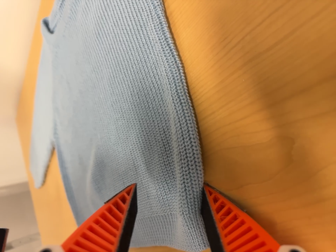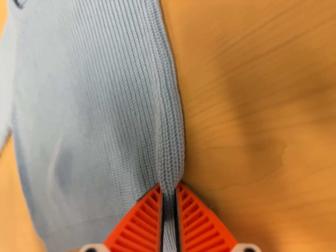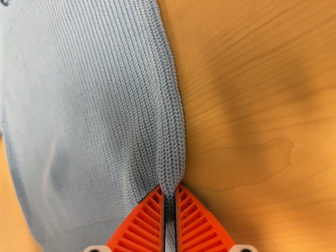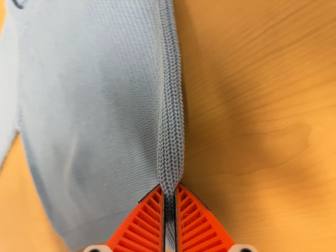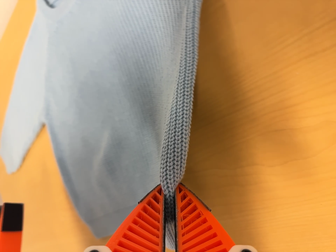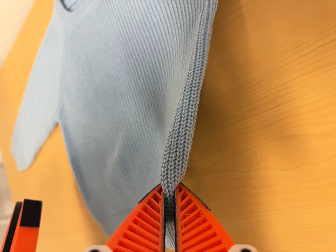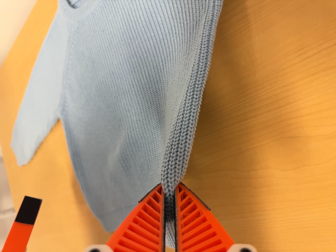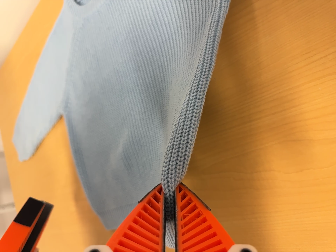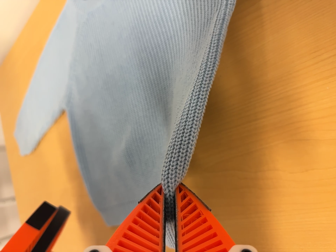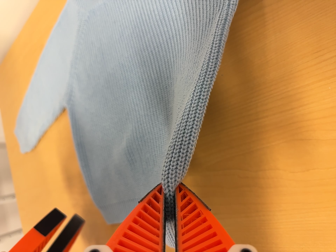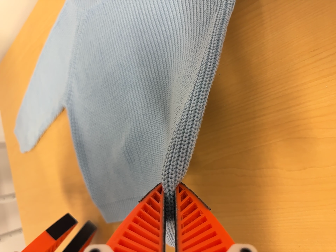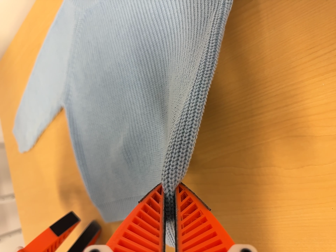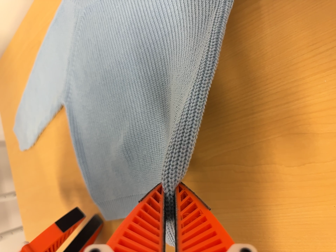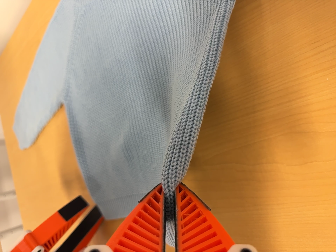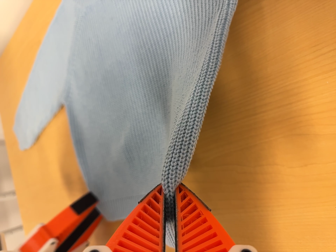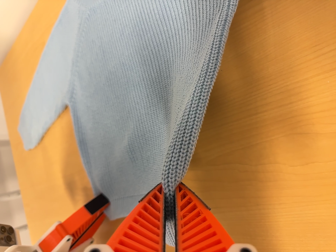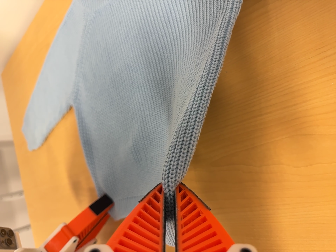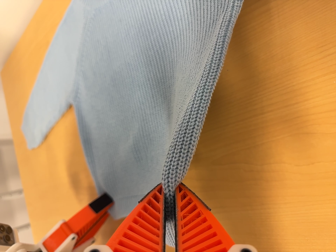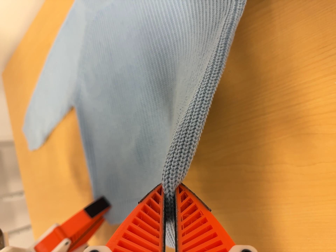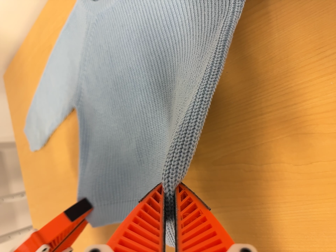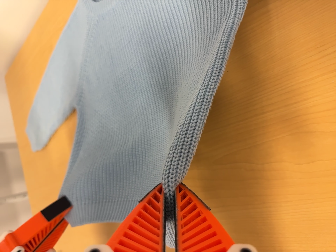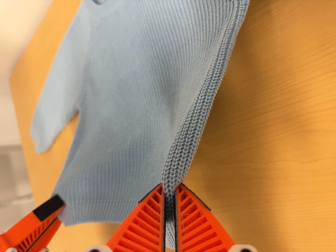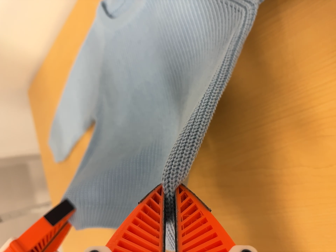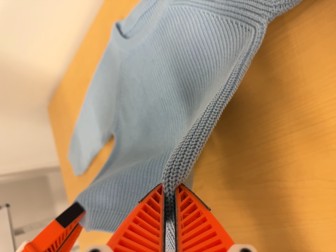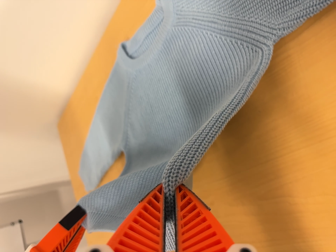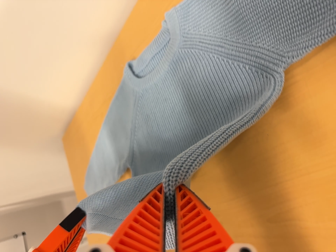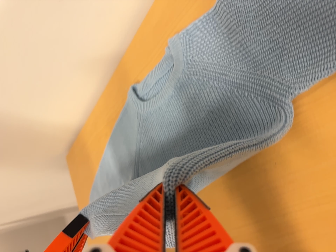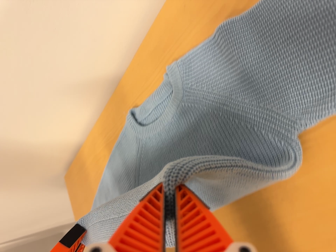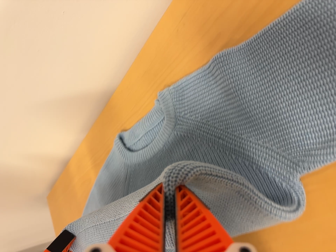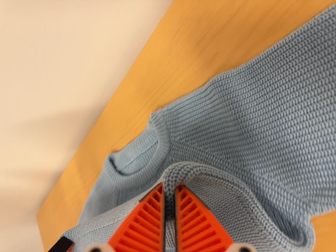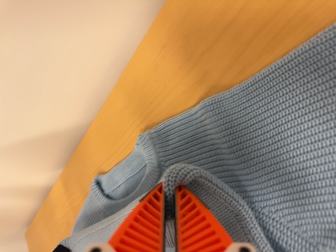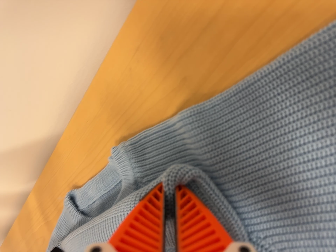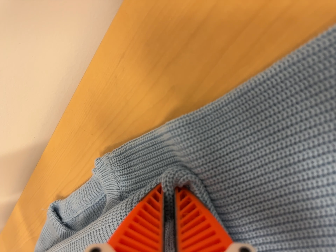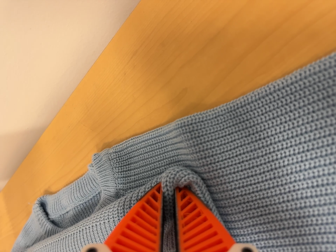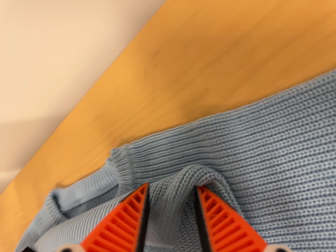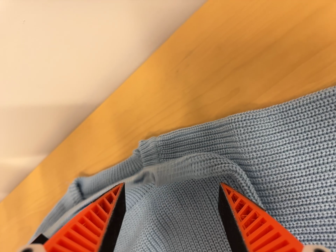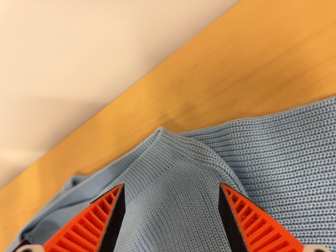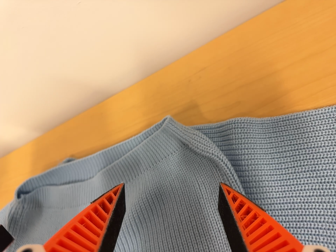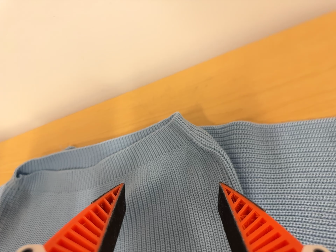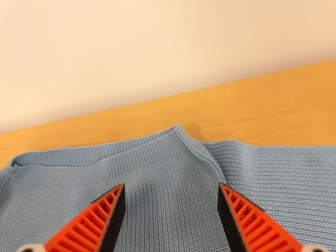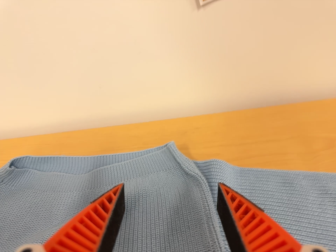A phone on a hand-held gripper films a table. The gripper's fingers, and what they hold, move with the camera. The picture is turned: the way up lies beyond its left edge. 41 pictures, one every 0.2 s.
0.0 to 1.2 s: The camera travels to its left and backward, about 10 cm.
1.2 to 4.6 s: The camera shifts only a little, or ends up much as it began.
4.6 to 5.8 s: The camera travels toward the top of its view and forward, about 18 cm, so close, fixed things drift downward. Its aim tips toward the top of its view by about 10 degrees, and the scene shifts downward.
5.8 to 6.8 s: The camera travels forward, about 7 cm, so what stands in front looms larger.
6.8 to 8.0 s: The camera pans to its right by about 15 degrees. It travels toward the bottom of its view, backward and to its left, about 26 cm. Its aim tips toward the top of its view by about 30 degrees. It rolls about its line of sight by about 40 degrees, and the scene rotates clockwise.
The film runs forward here.
